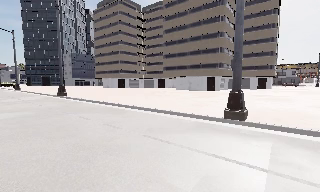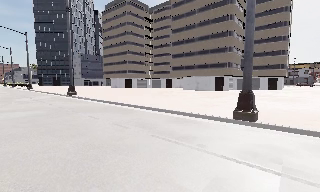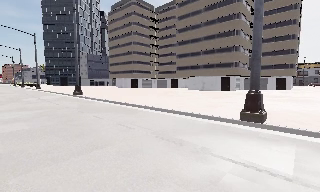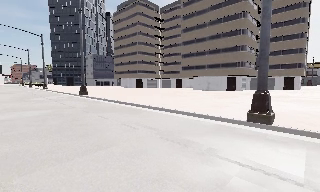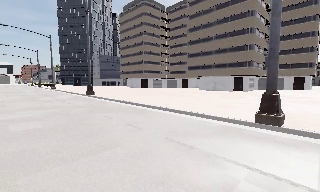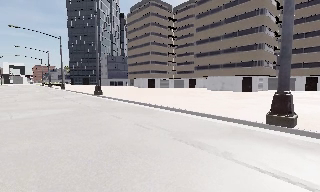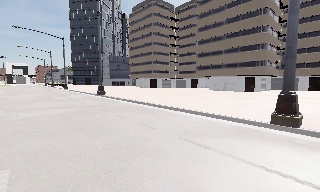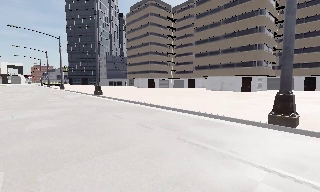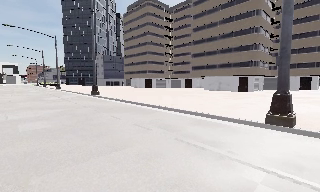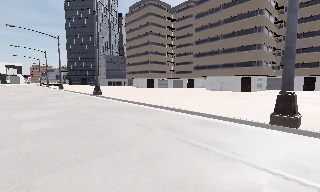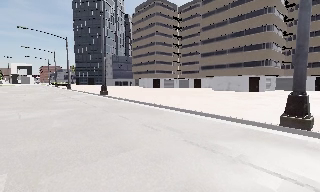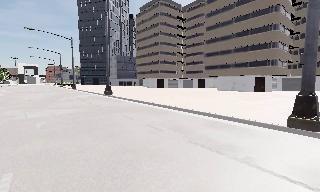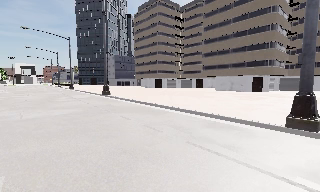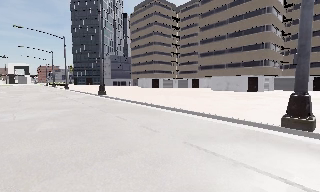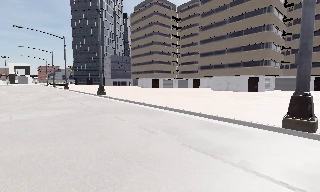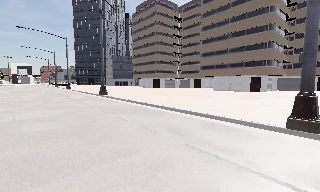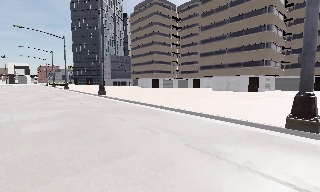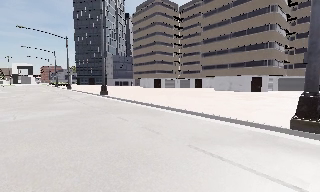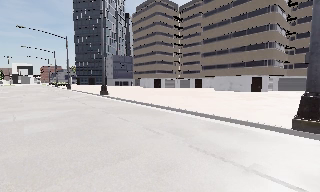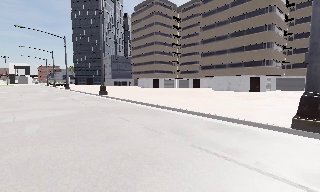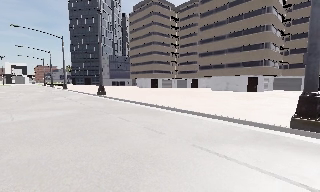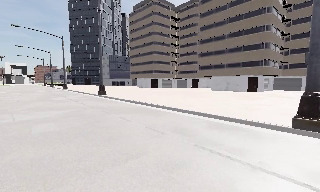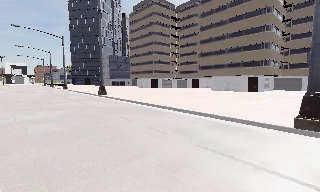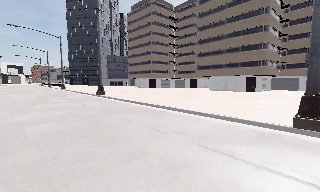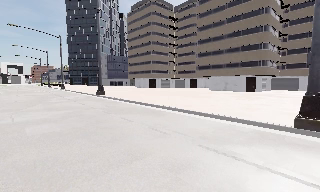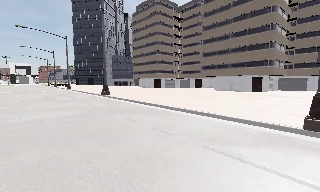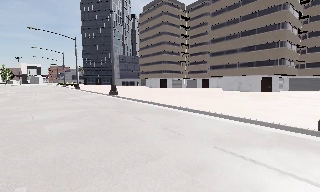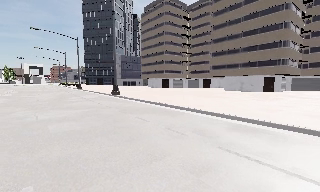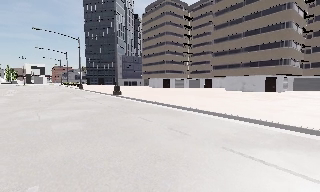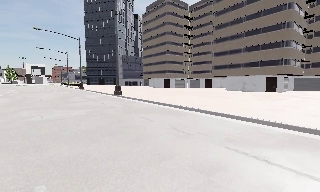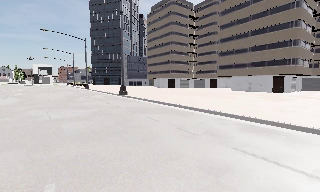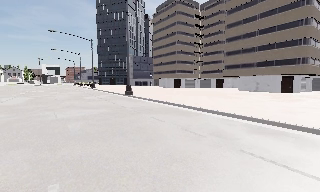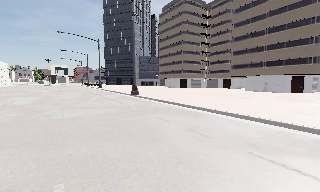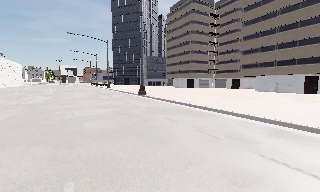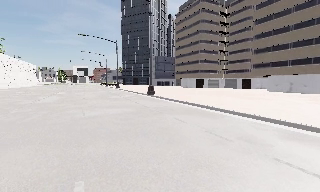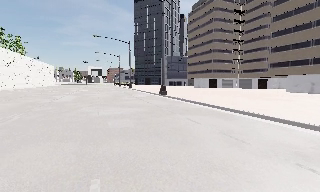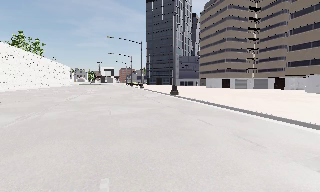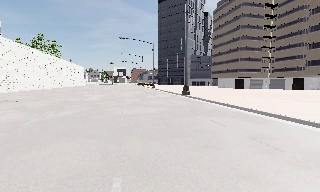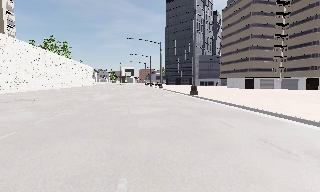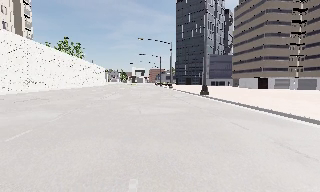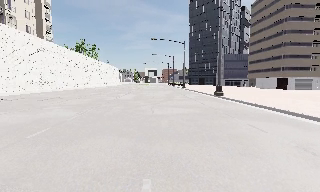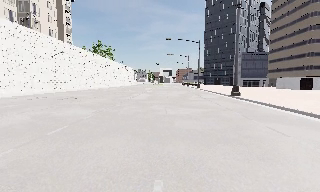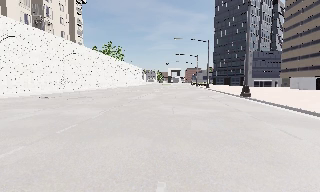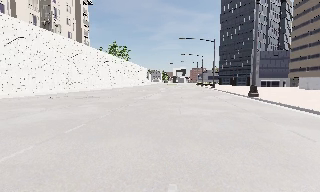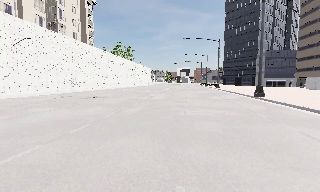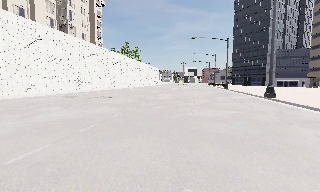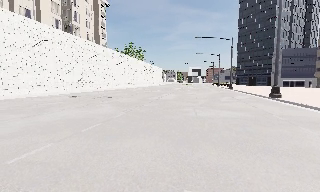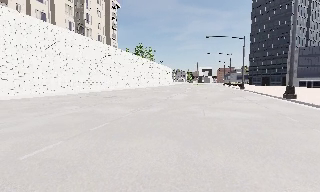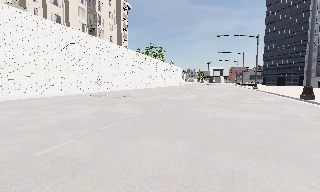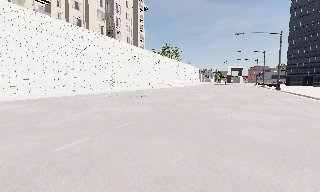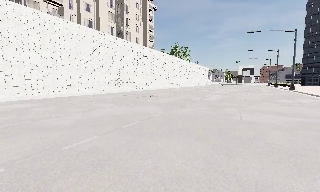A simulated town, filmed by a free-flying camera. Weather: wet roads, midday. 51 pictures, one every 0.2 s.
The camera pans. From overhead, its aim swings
counterclockwise.
The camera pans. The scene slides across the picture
to the right.
0.0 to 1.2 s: The scene slides to the right, as the camera pans about 10 degrees to its left.
1.2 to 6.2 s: The camera travels to its left and forward, about 1 m, so close, fixed things drift to the right.
6.2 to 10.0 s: The scene slides to the right, as the camera pans about 60 degrees to its left. It travels forward, about 0.5 m.
The film runs forward here.
